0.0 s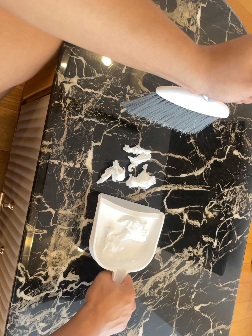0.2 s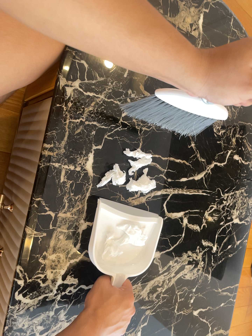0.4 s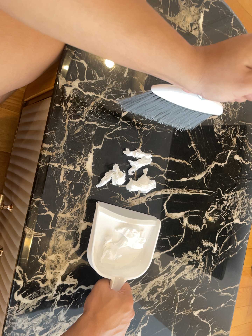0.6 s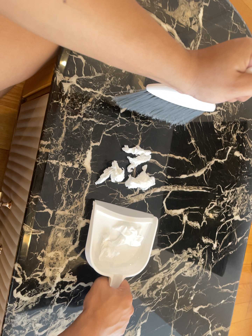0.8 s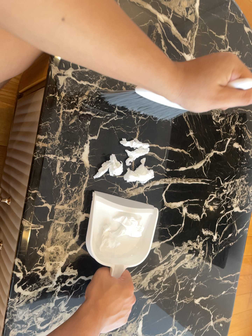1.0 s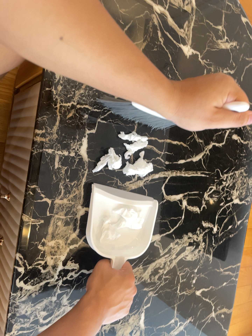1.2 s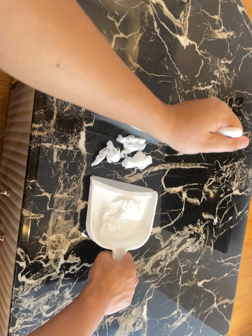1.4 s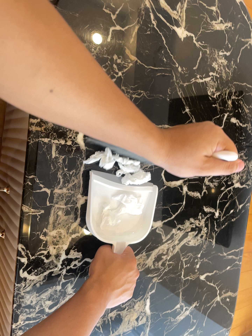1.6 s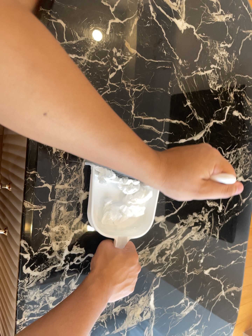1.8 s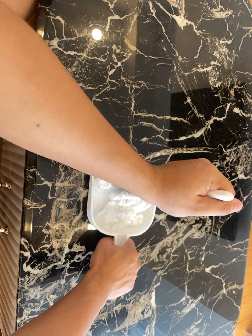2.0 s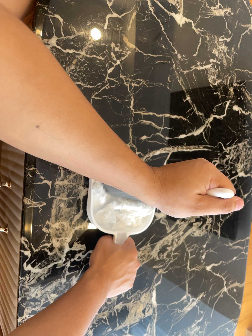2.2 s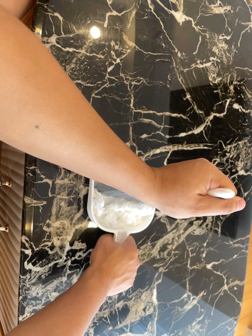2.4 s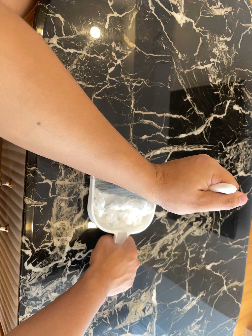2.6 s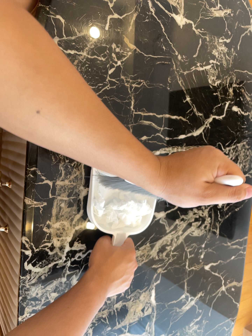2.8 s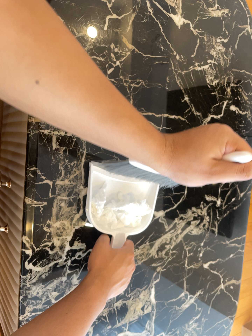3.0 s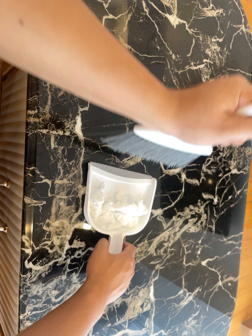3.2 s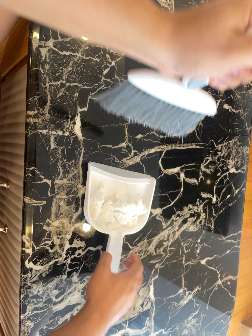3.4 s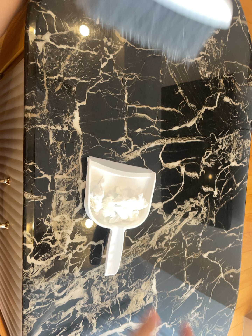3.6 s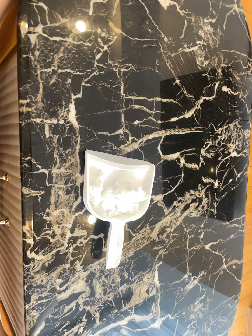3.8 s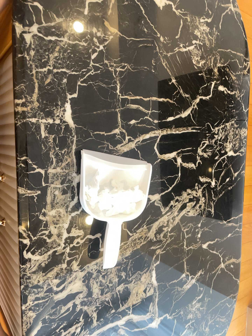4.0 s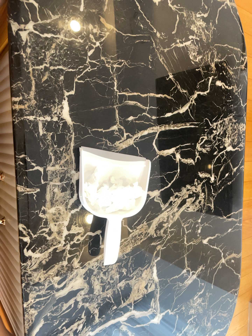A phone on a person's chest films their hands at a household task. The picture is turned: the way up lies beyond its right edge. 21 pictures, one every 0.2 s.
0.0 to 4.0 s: The camera travels toward the bottom of its view, about 6 cm, so close, fixed things drift upward. It rolls about its line of sight by about 10 degrees, and the scene rotates counterclockwise.
The film runs forward here.
